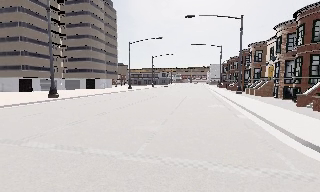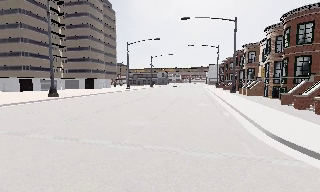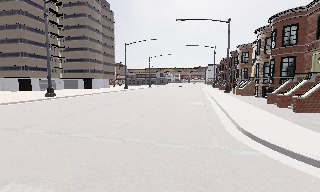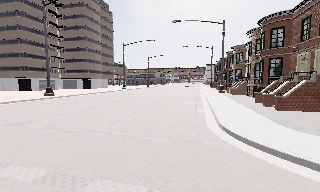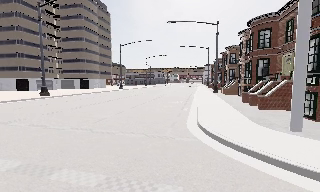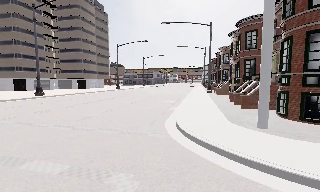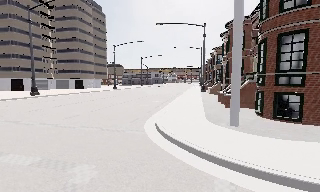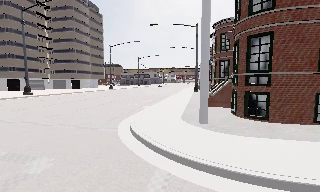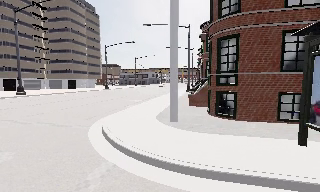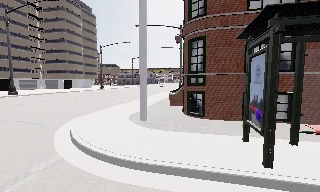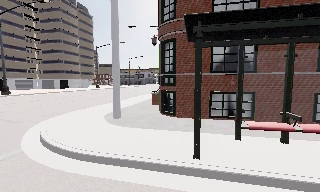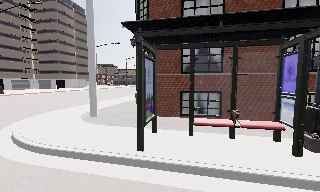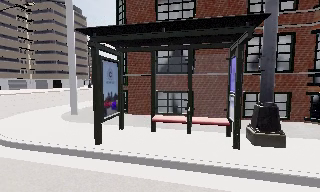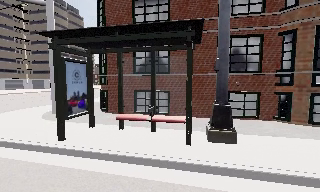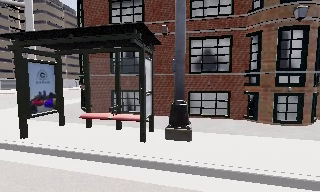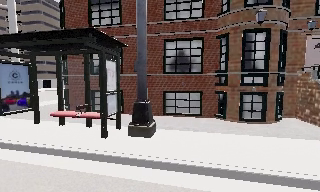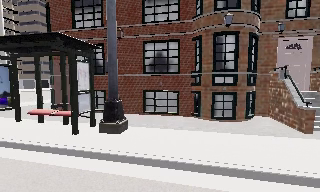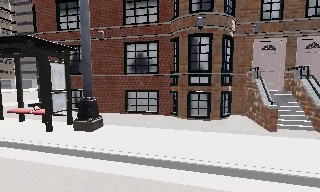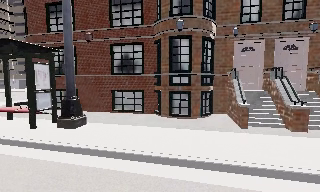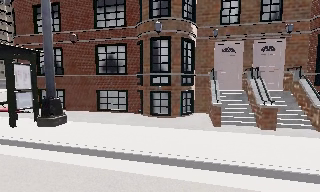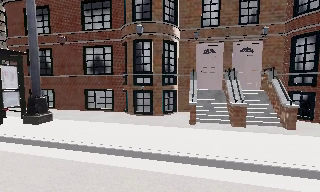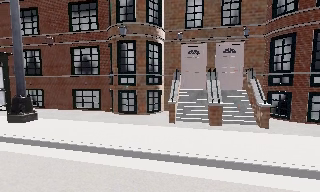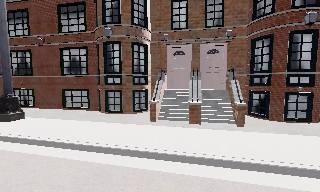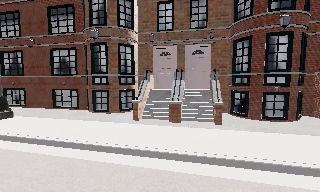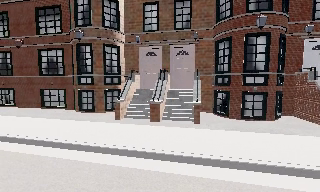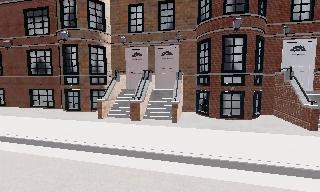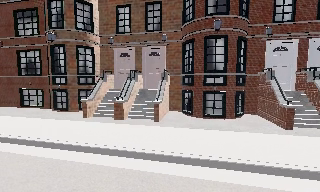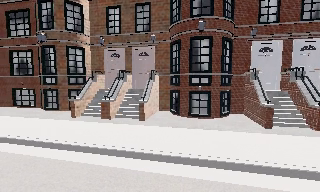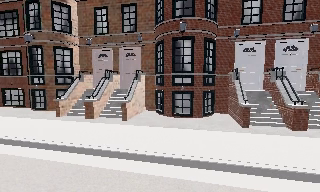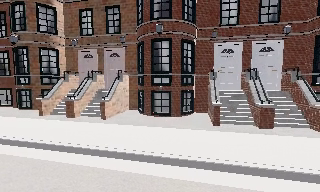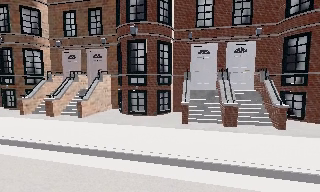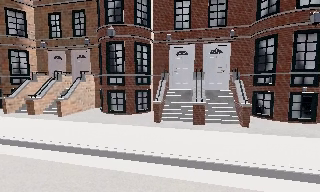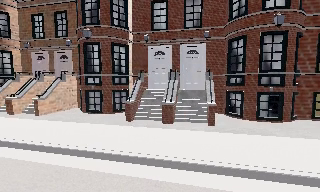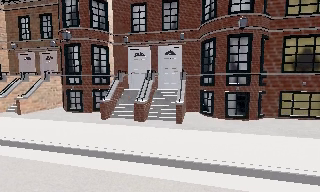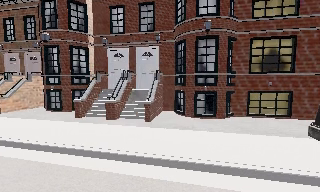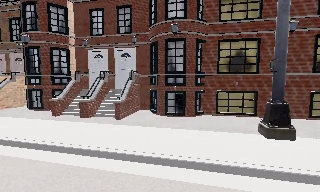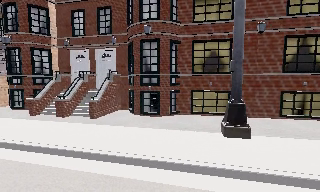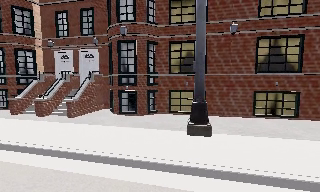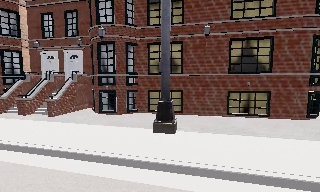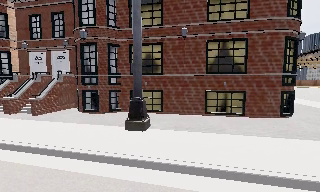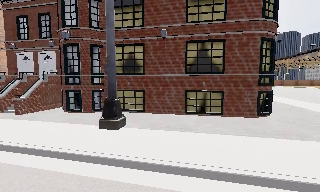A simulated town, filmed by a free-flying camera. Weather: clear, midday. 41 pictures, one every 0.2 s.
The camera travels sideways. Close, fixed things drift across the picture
to the left.
0.0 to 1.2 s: The camera travels to its right and backward, about 5 m, so close, fixed things drift to the left.
1.2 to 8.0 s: The camera travels to its right, about 35 m, so close, fixed things drift to the left.
The film runs backward here.
